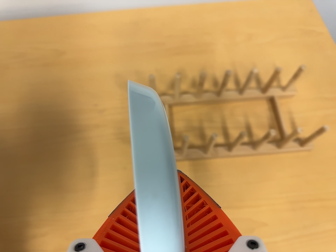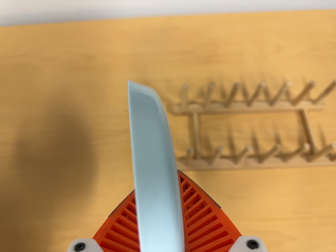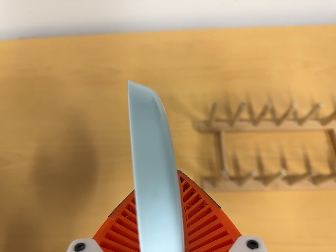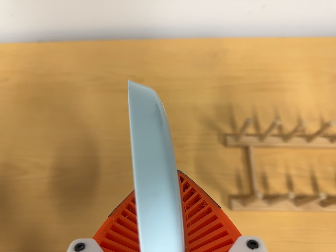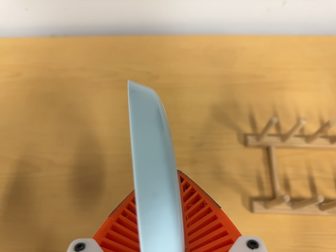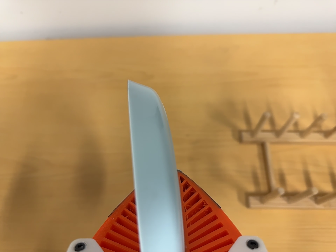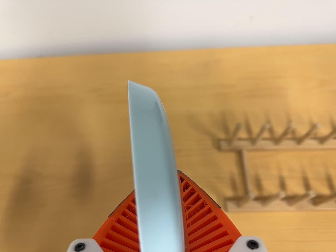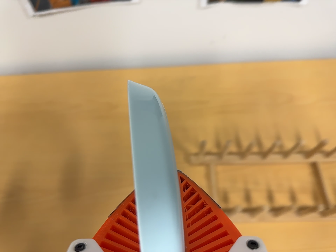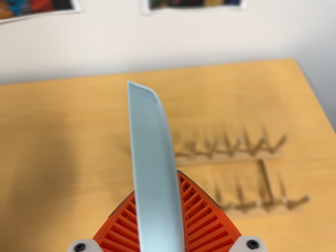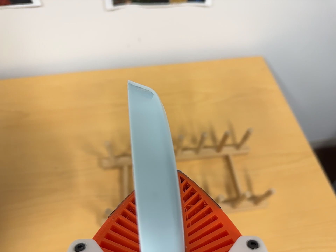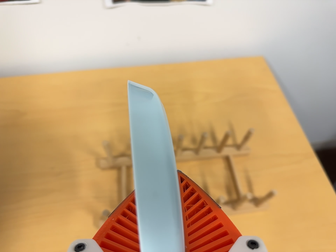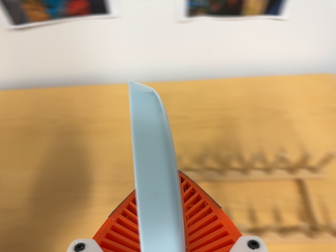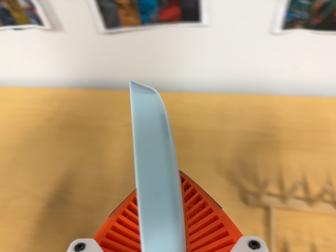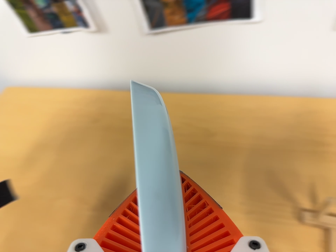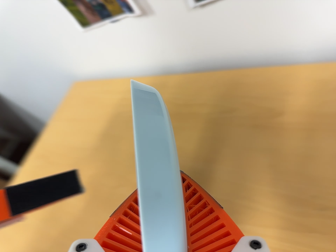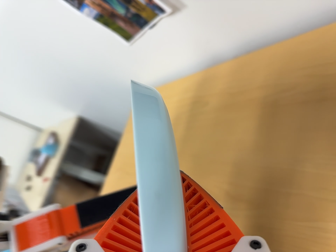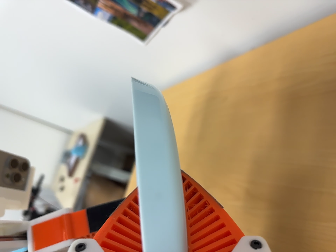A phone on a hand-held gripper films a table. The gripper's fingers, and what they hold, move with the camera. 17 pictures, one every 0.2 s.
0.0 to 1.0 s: The camera travels to its left, about 14 cm, so close, fixed things drift to the right.
1.0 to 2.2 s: The camera travels to its right, about 12 cm, so close, fixed things drift to the left. Its aim tips toward the top of its view by about 10 degrees, and the scene shifts downward.
2.2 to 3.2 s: The camera swings to its left by about 60 degrees, and the scene slides to the right. It travels forward, about 12 cm. It rolls about its line of sight by about 10 degrees, and the scene rotates counterclockwise.
The film runs backward here.
